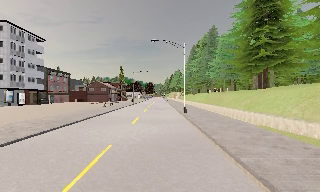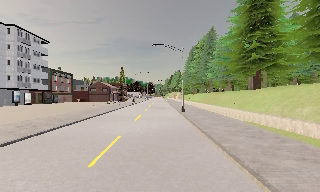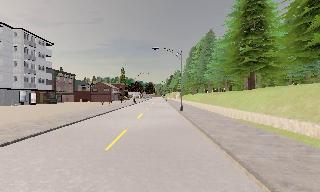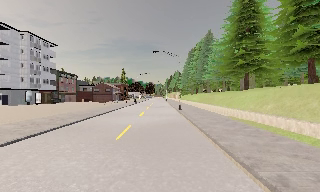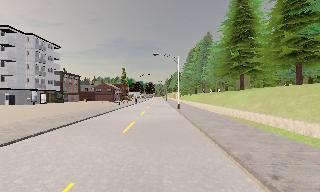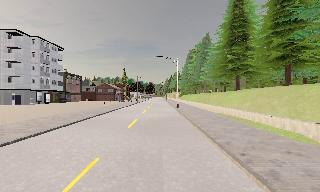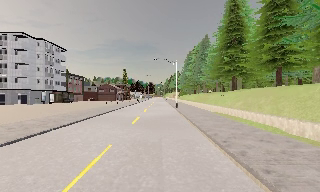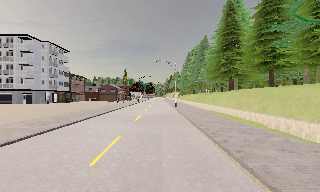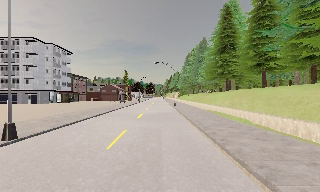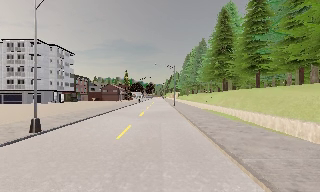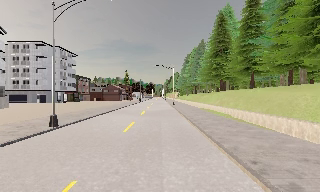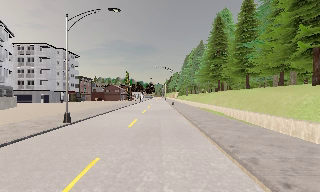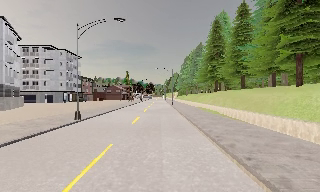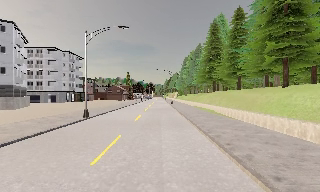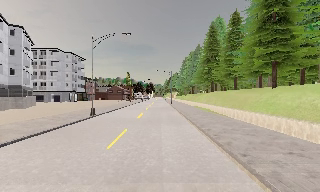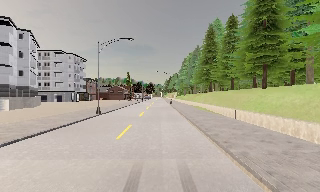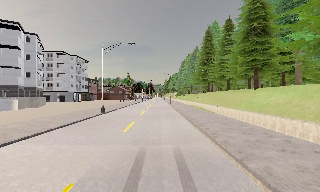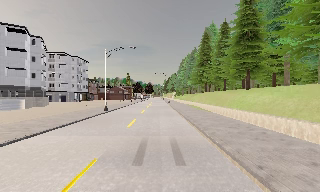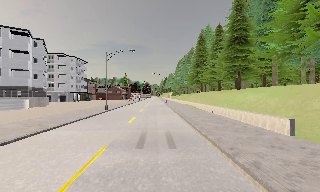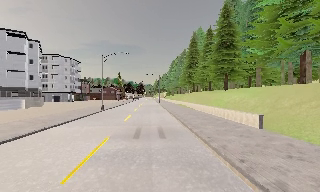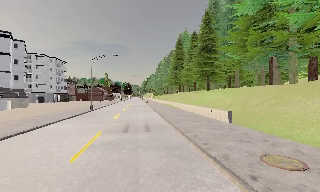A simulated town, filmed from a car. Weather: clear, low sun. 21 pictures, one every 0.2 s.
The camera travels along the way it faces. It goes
backward.
0.0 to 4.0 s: The camera travels backward, about 30 m, so what stands in front gets smaller.
The film runs backward here.
